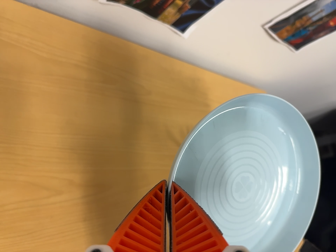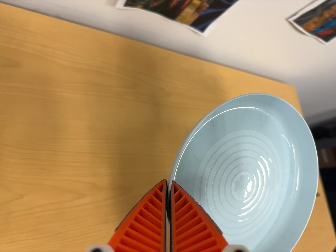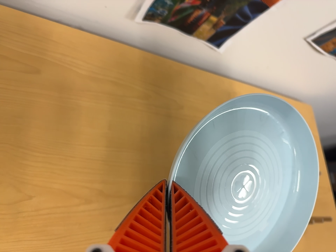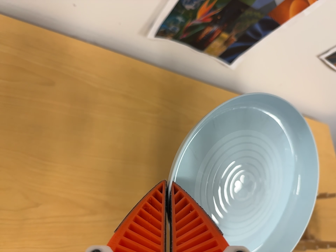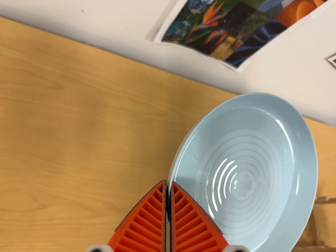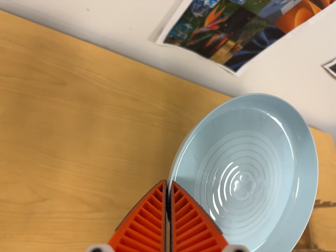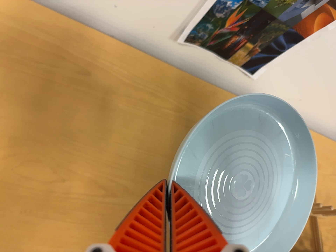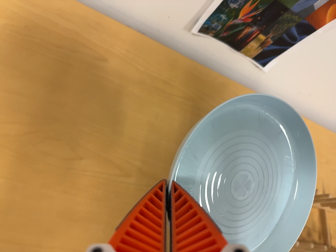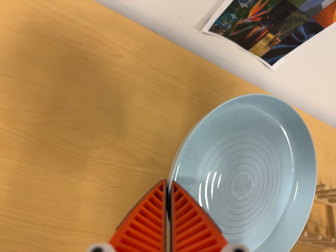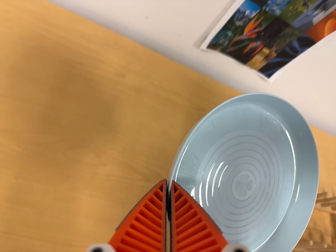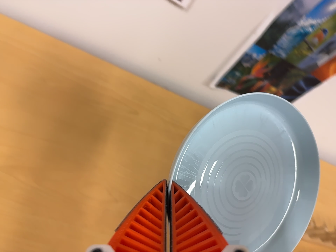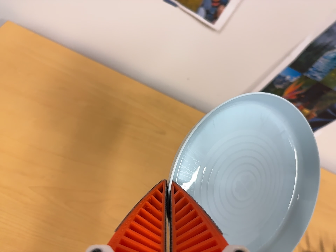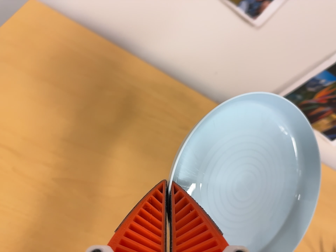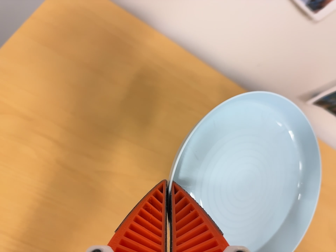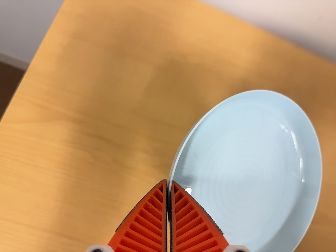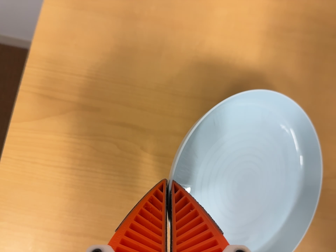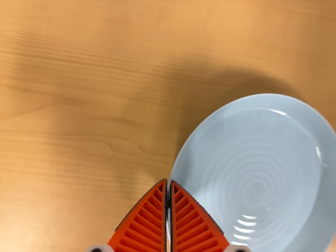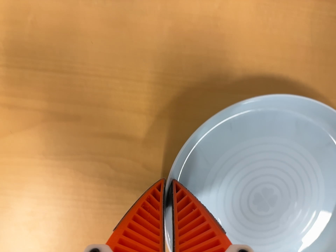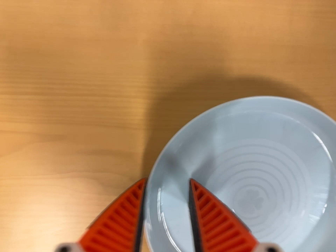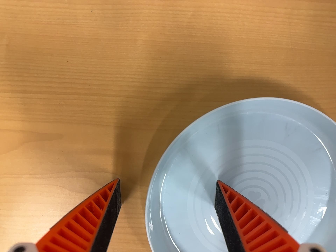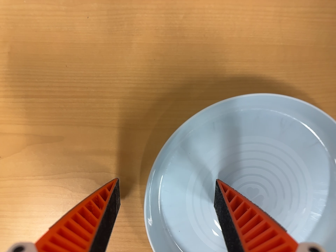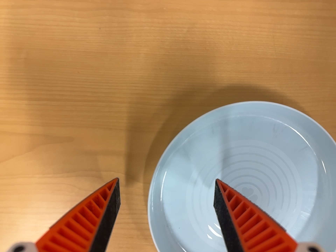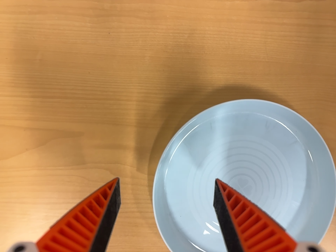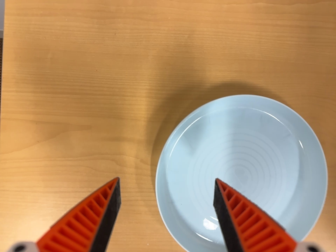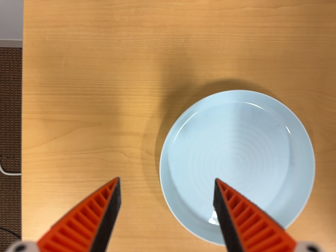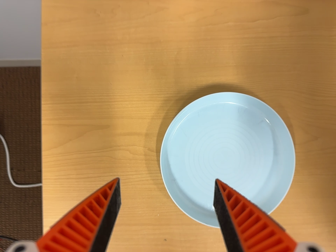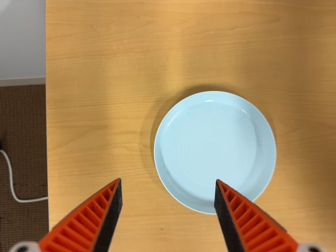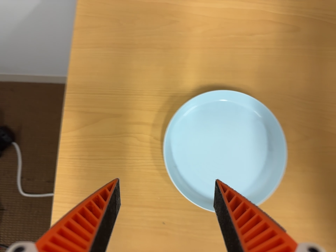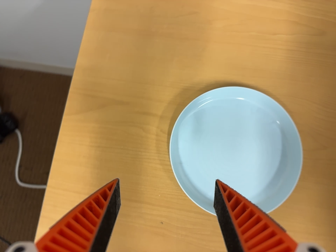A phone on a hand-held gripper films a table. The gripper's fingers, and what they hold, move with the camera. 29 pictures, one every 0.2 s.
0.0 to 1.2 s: The camera swings to its left by about 15 degrees, and the scene slides to the right. Its aim tips toward the top of its view by about 10 degrees, and the scene shifts downward. It rolls about its line of sight by about 10 degrees, and the scene rotates clockwise.
1.2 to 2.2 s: The camera travels backward and to its left, about 8 cm, so what stands in front gets smaller. Its aim tips toward the top of its view by about 10 degrees, and the scene shifts downward.
2.2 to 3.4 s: The camera pans to its left by about 20 degrees. It travels forward, toward the top of its view and to its left, about 28 cm. Its aim tips toward the bottom of its view by about 40 degrees. It rolls about its line of sight by about 10 degrees, and the scene rotates counterclockwise.
3.4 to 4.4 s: The camera travels backward, about 5 cm, so what stands in front gets smaller.
4.4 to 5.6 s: The camera travels toward the bottom of its view and backward, about 18 cm. Its aim tips toward the top of its view by about 15 degrees.
The film runs backward here.
